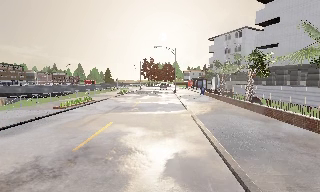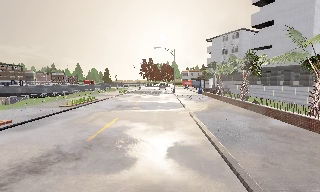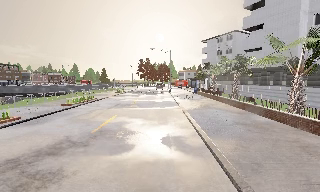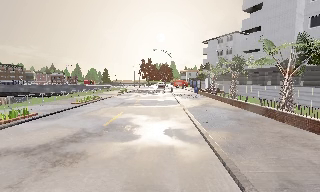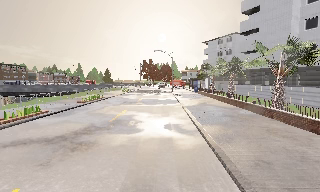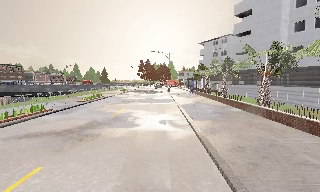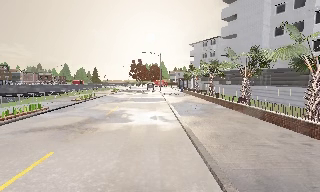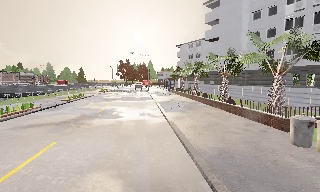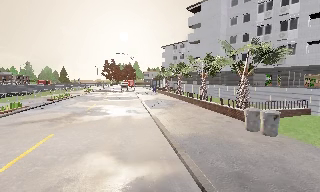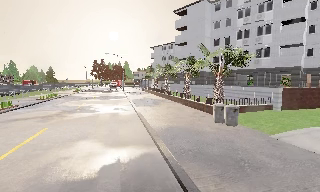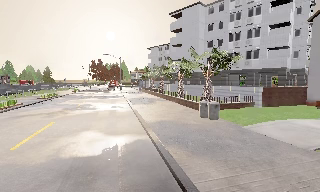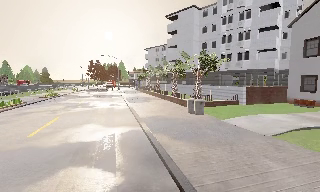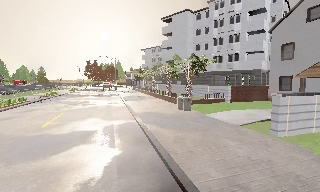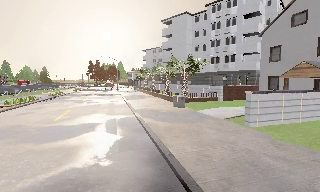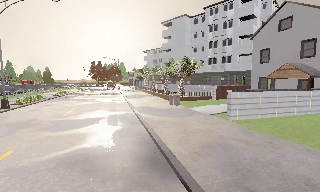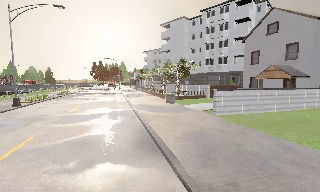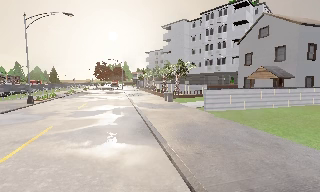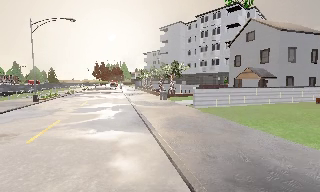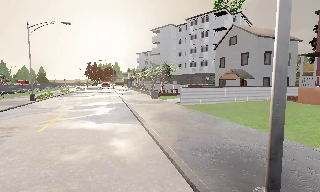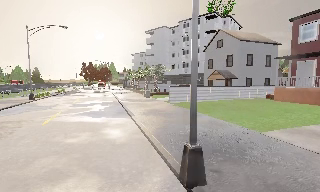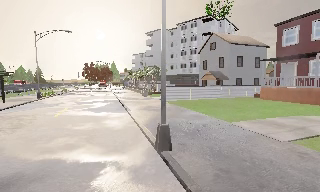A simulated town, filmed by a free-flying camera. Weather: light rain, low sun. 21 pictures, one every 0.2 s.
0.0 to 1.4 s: The camera travels backward, about 6 m, so what stands in front gets smaller.
1.4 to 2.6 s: The camera swings to its right by about 10 degrees, and the scene slides to the left. It travels backward, about 7 m, so what stands in front gets smaller.
2.6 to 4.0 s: The camera travels backward, about 9 m, so what stands in front gets smaller.
The film runs backward here.
